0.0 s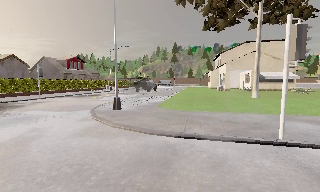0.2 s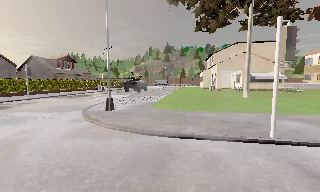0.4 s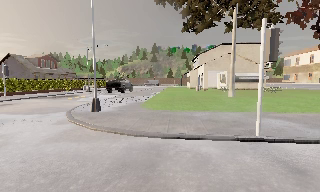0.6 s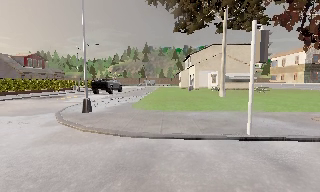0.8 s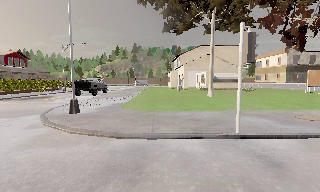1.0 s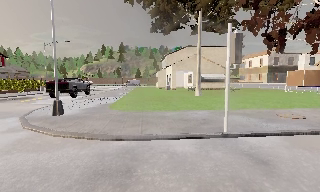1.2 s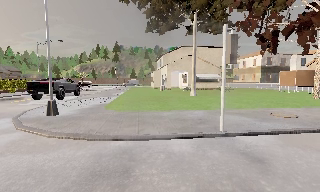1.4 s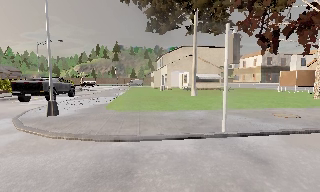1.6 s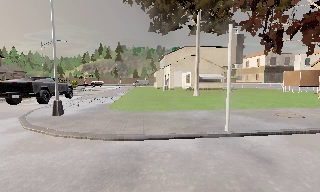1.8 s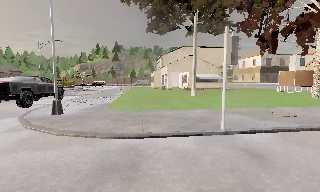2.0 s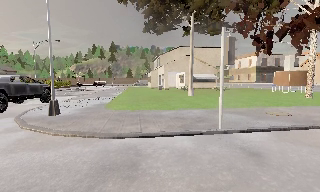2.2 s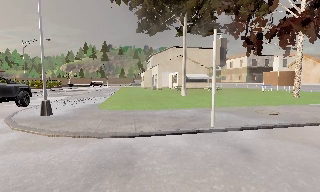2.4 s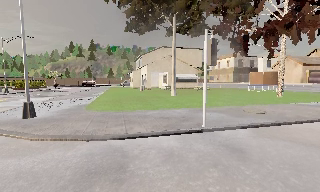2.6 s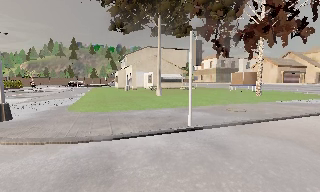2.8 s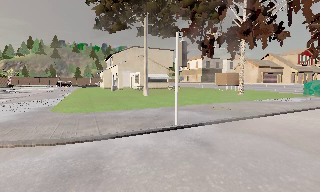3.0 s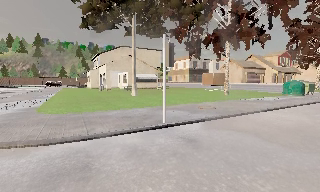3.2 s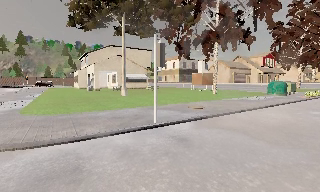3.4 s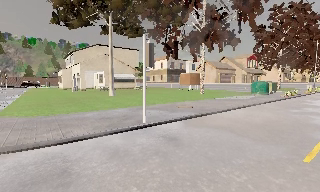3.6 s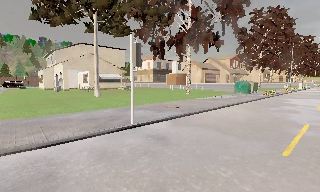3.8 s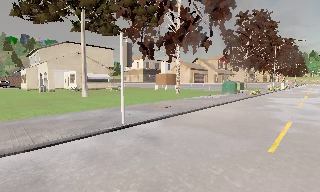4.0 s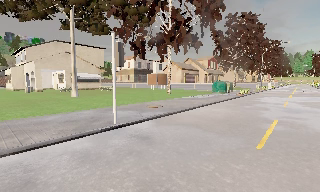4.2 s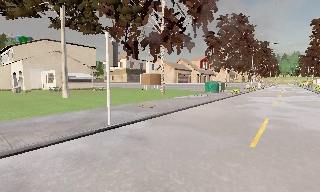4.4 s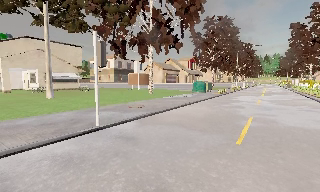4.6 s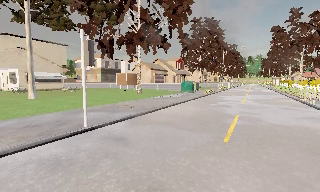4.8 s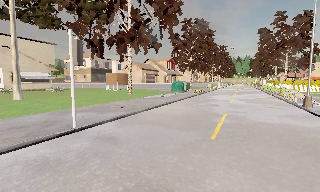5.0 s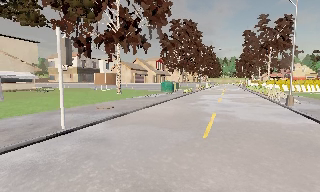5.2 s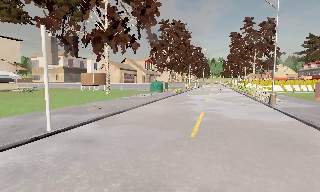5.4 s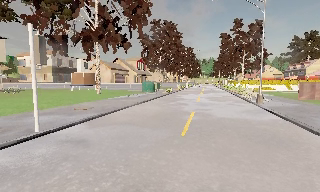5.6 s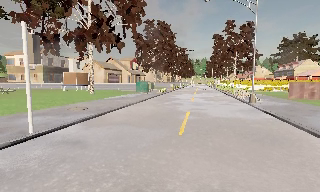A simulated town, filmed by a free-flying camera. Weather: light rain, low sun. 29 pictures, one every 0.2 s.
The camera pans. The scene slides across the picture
to the left.
The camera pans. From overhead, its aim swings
clockwise.
0.0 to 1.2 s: The scene slides to the left, as the camera pans about 20 degrees to its right.
1.2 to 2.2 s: The camera shifts only a little, or ends up much as it began.
2.2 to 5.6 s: The camera swings to its right by about 65 degrees, and the scene slides to the left. It travels backward and to its left, about 1 m.
The film runs backward here.
